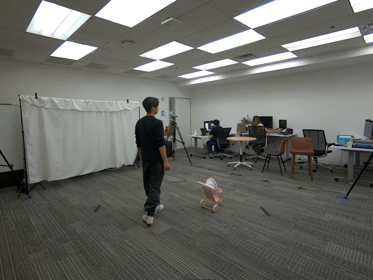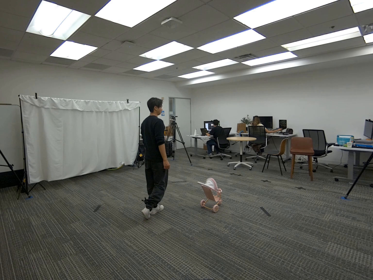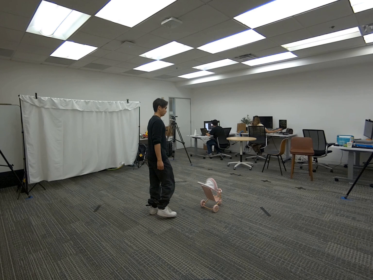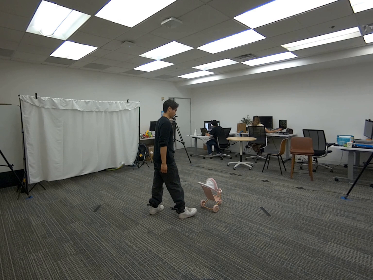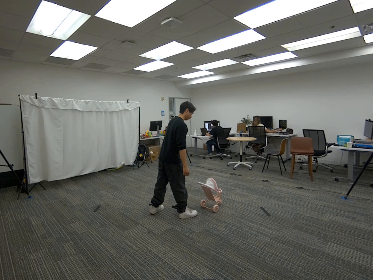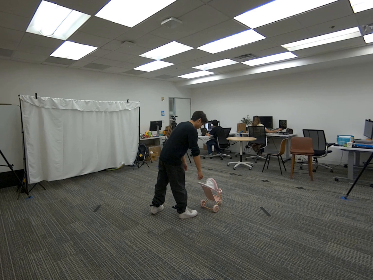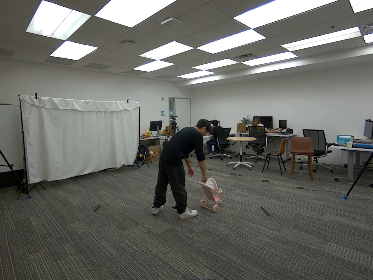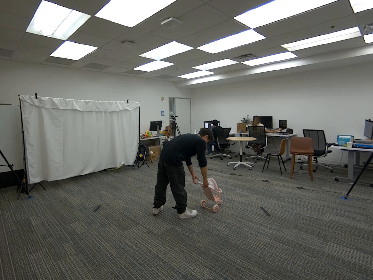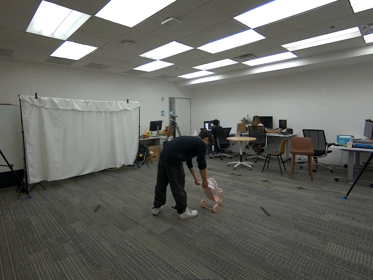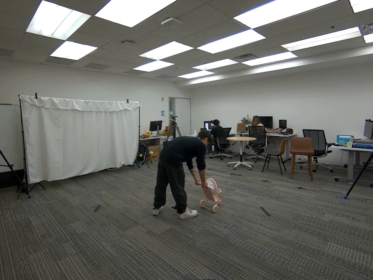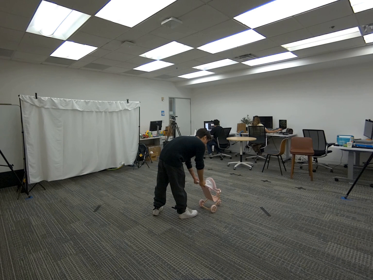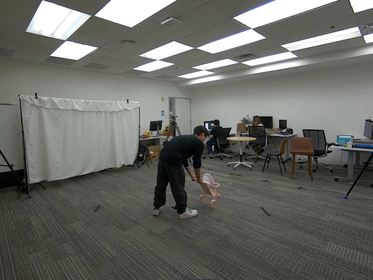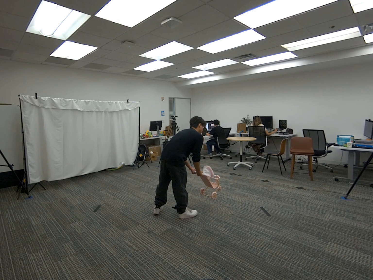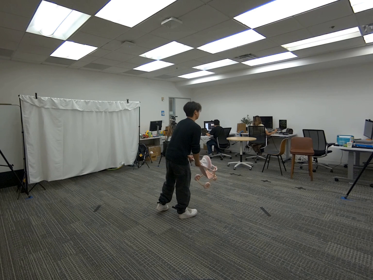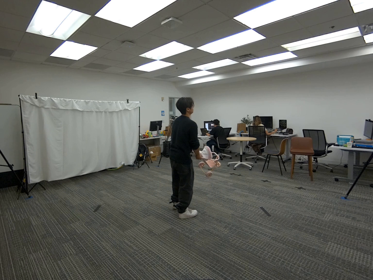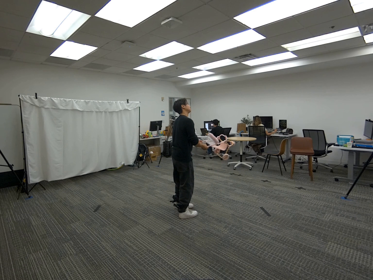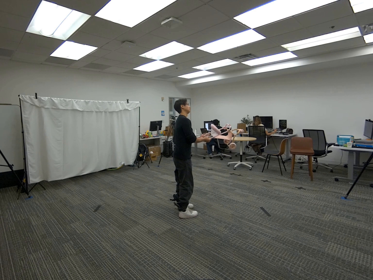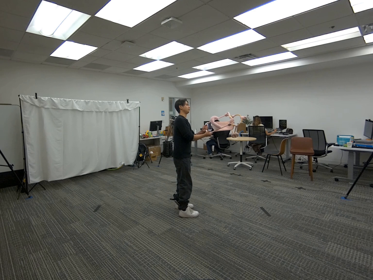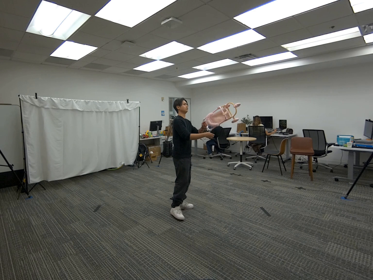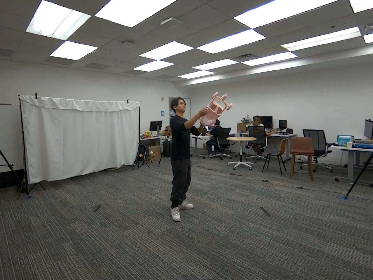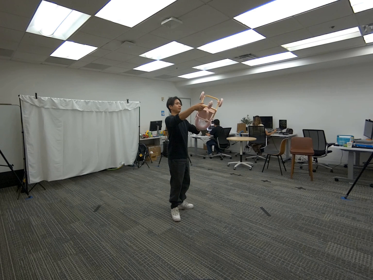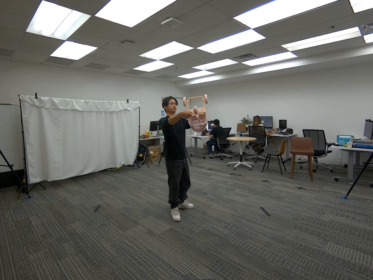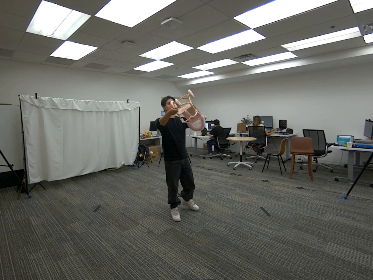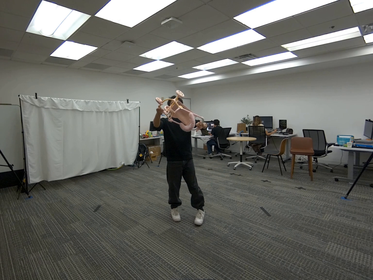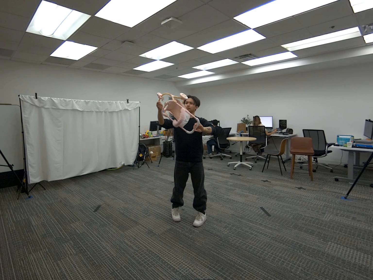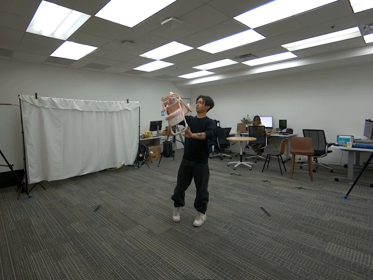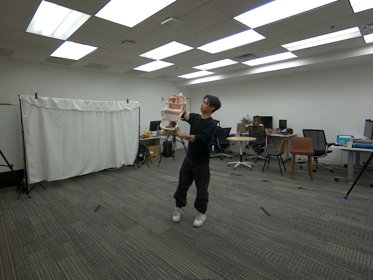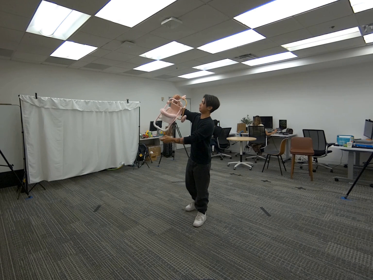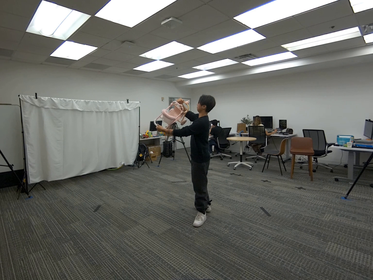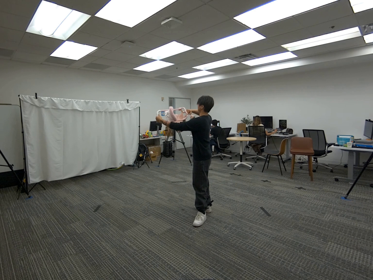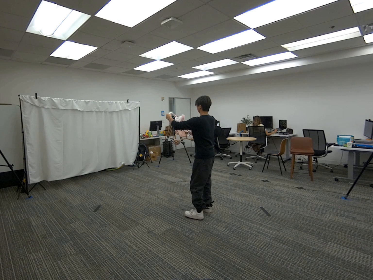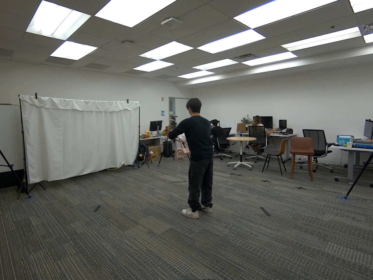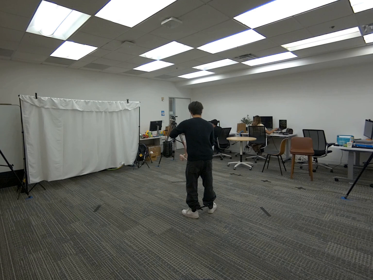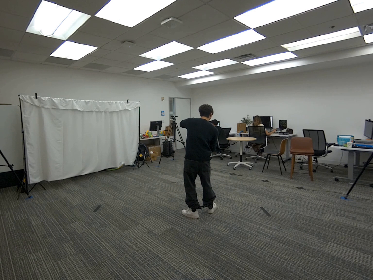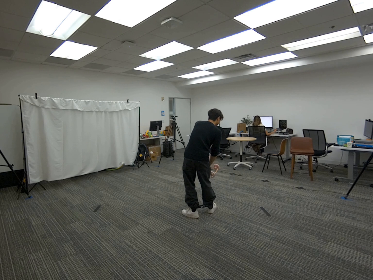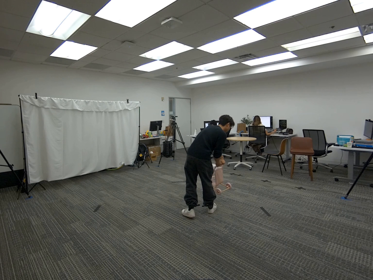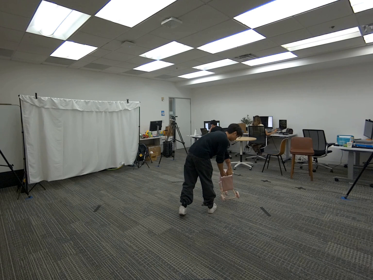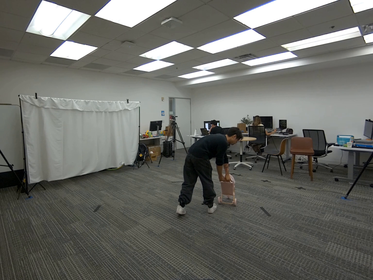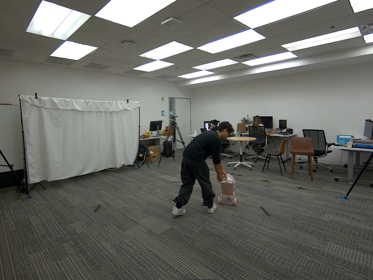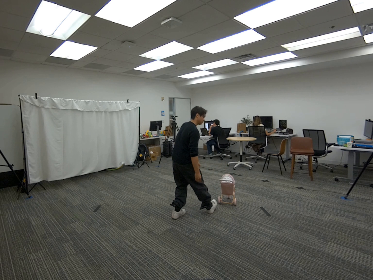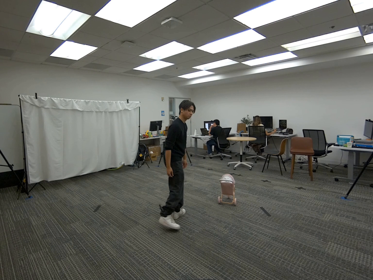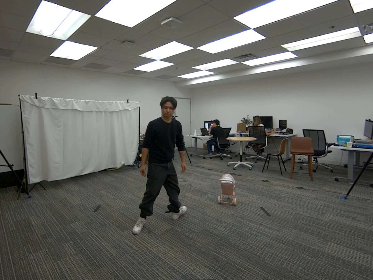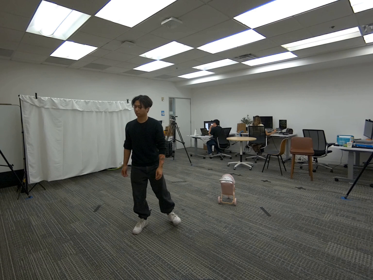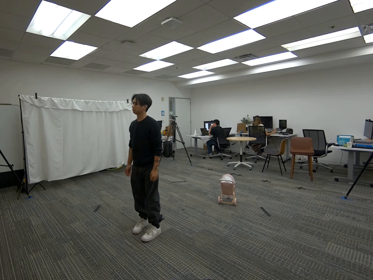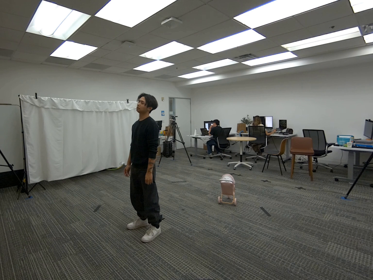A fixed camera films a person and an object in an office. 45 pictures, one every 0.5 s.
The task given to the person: Walk over to the toy stroller on the ground and pick up with both hands. Rotate the stroller in various orientations and visible to all camera angles. Place back down on ground in starting position.
